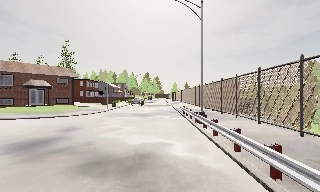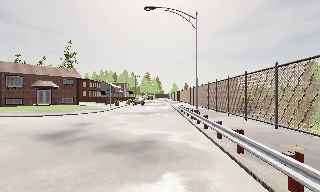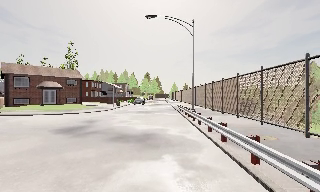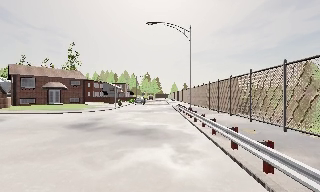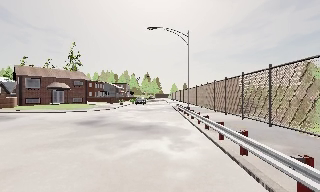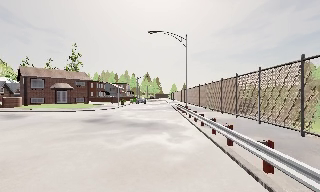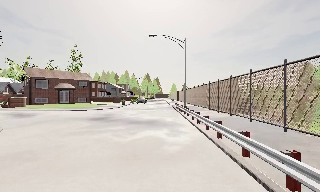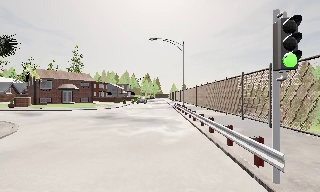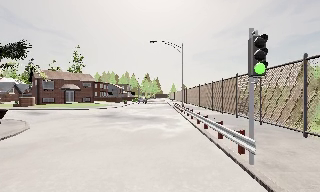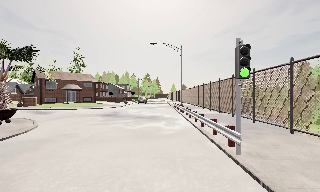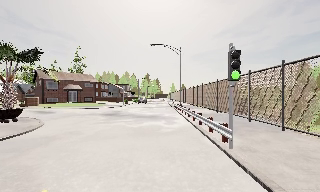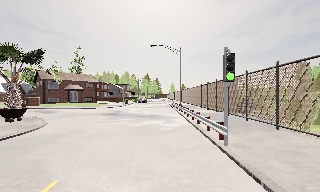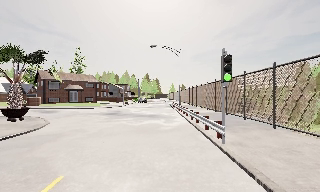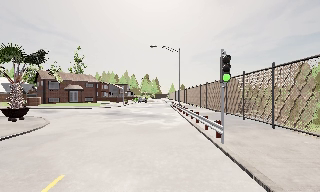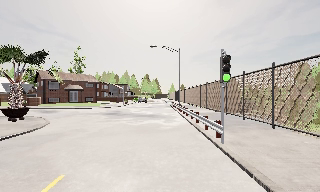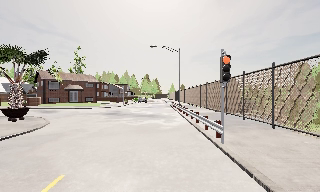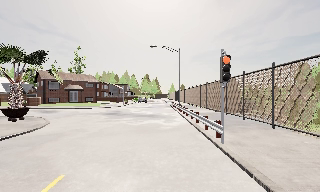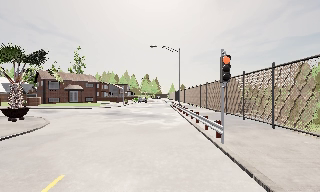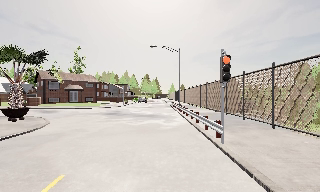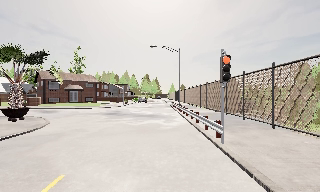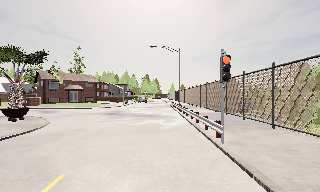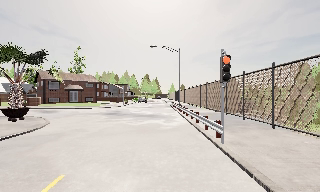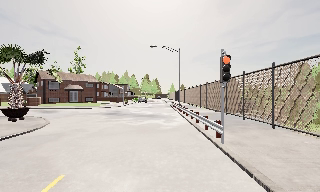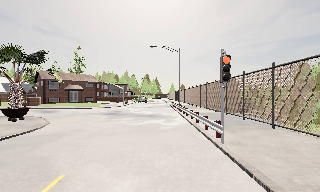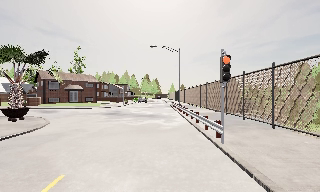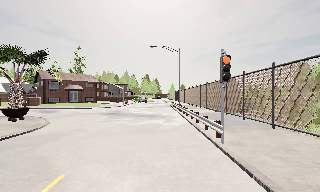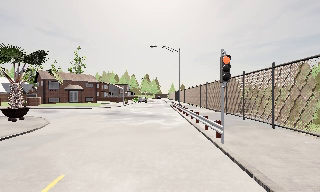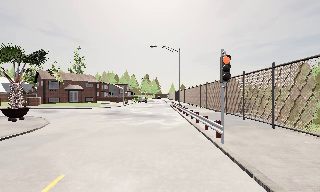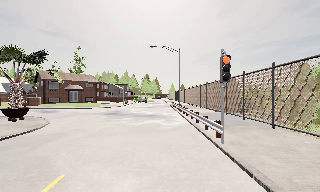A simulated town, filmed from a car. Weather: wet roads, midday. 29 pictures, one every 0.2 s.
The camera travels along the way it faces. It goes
backward.
0.0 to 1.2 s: The camera travels backward, about 6 m, so what stands in front gets smaller.
1.2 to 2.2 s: The camera travels backward, about 3 m, so what stands in front gets smaller. It loses speed.
2.2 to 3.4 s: The camera shifts only a little, or ends up much as it began.
3.4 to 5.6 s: The camera keeps its place and its aim.
The film runs backward here.
